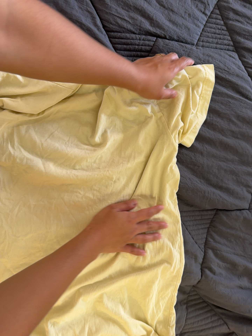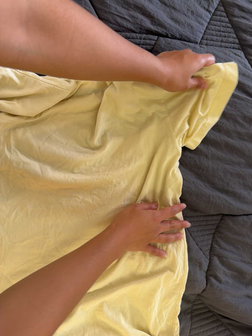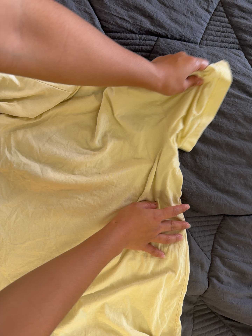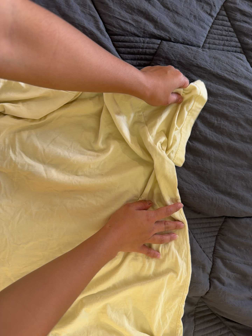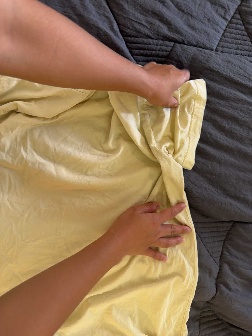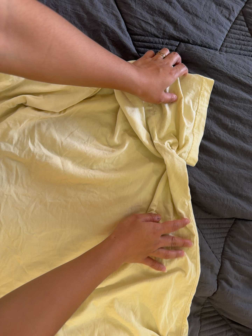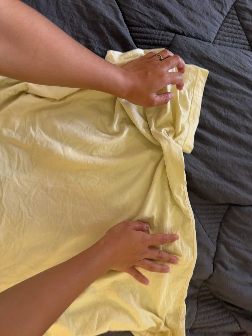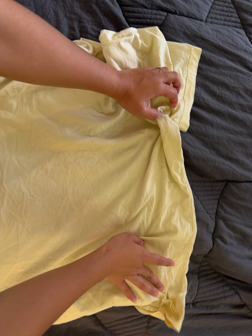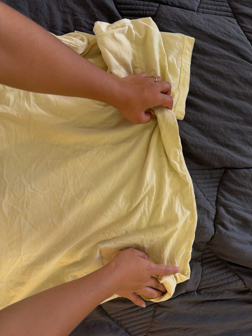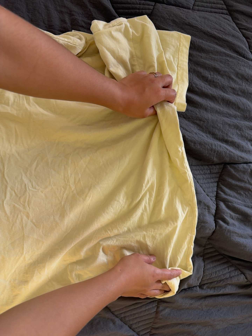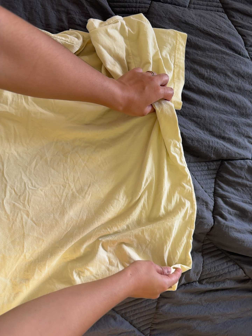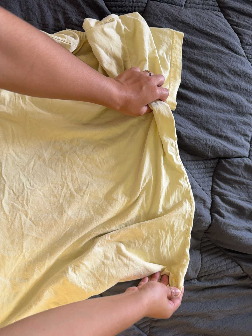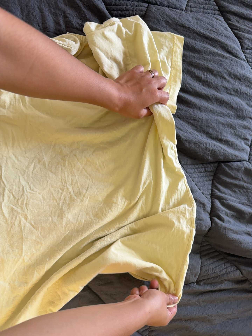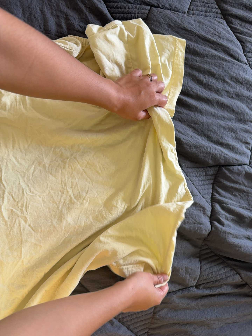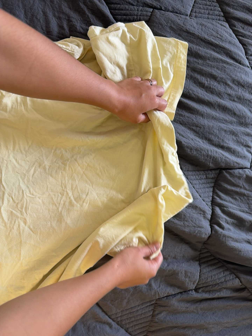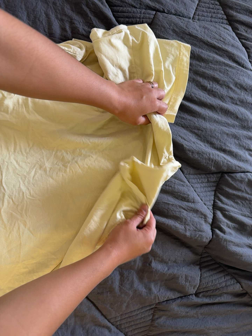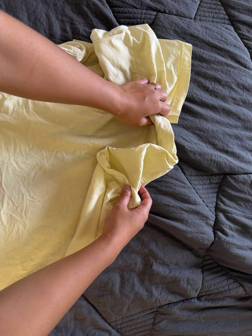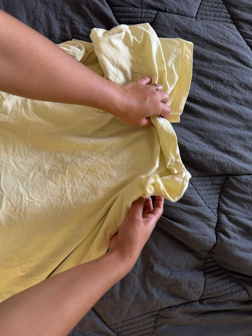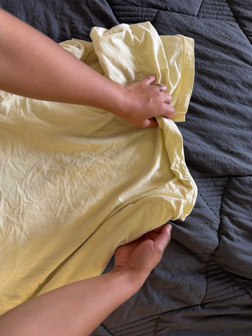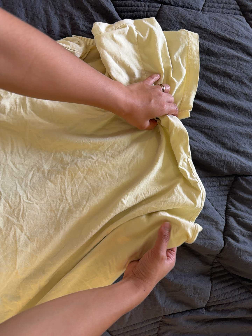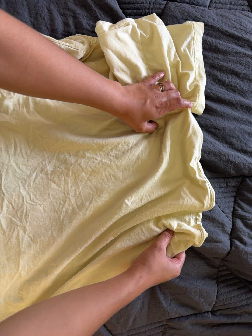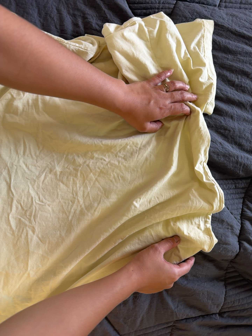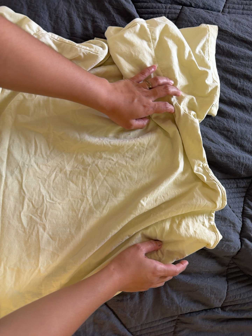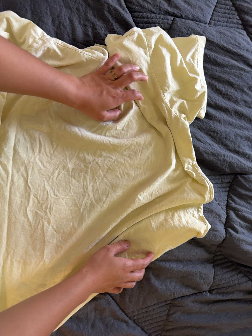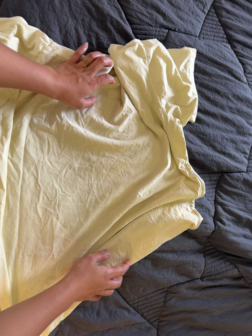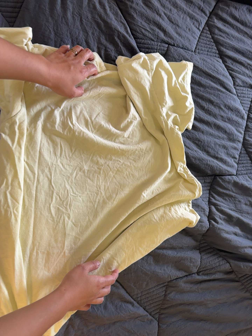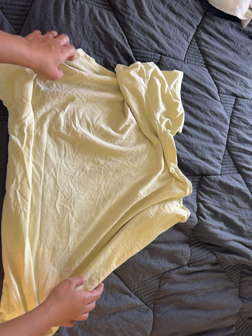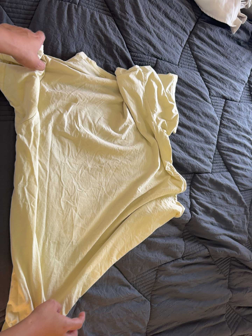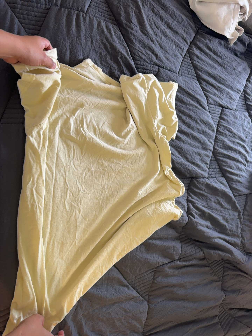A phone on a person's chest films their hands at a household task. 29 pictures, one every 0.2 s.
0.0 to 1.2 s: The camera shifts only a little, or ends up much as it began.
1.2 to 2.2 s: The camera travels toward the bottom of its view, about 7 cm, so close, fixed things drift upward.
2.2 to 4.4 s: The camera shifts only a little, or ends up much as it began.
4.4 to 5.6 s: The camera pans to its right by about 25 degrees. It travels to its left and backward, about 30 cm.
The film runs backward here.
